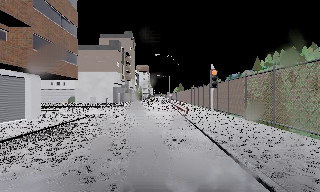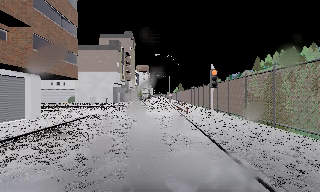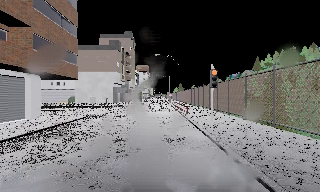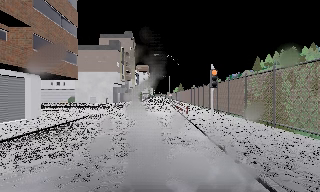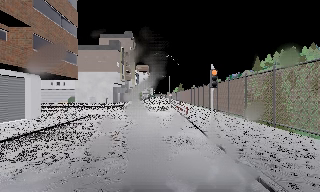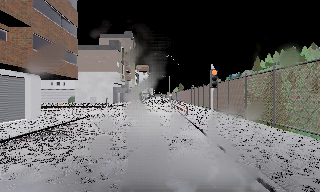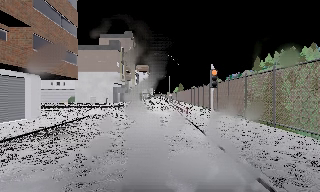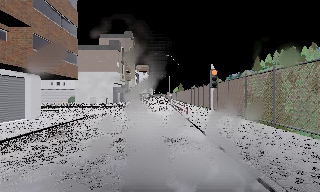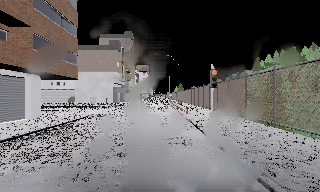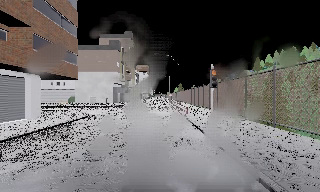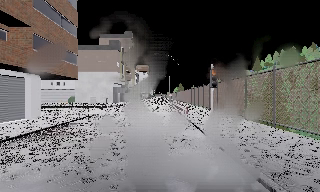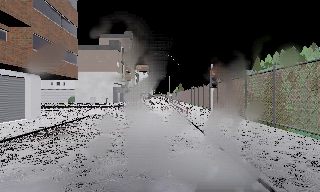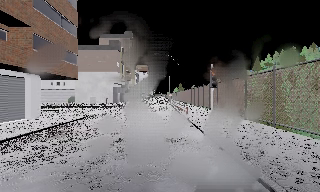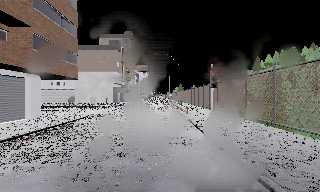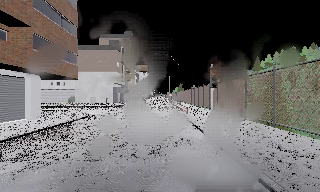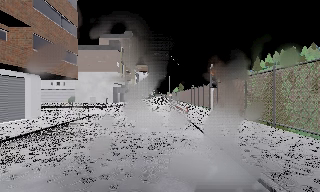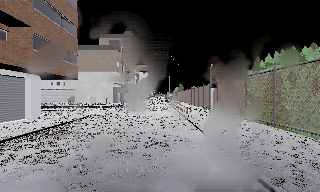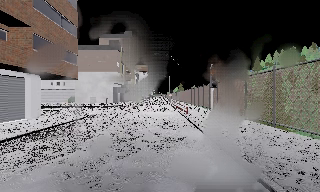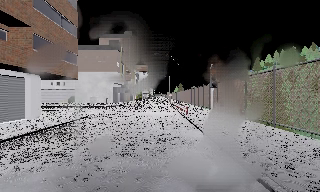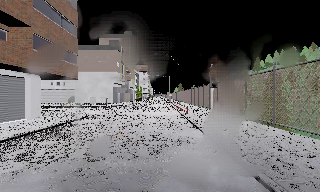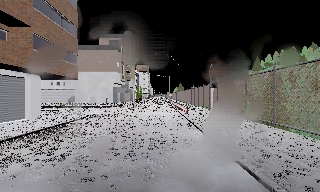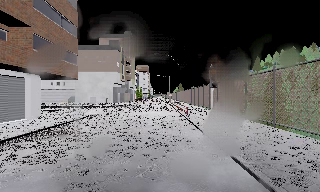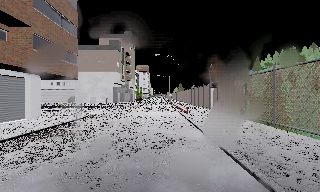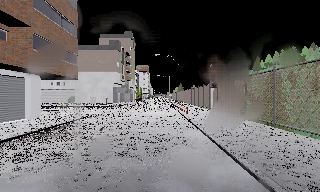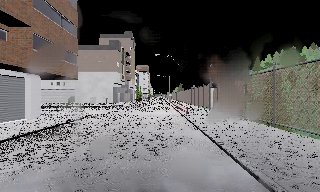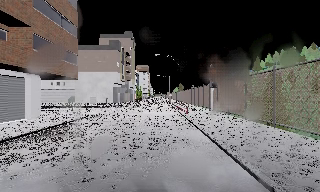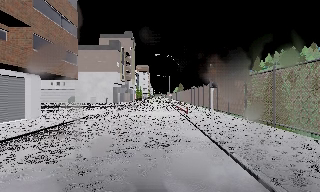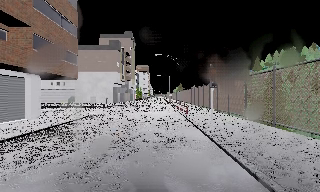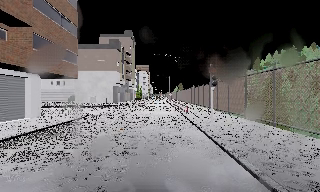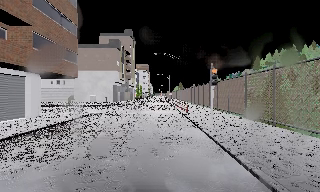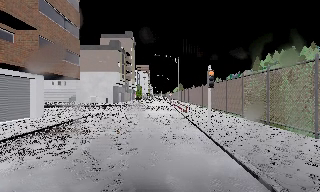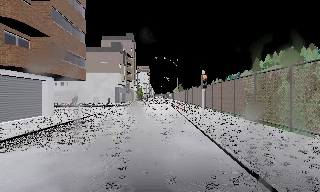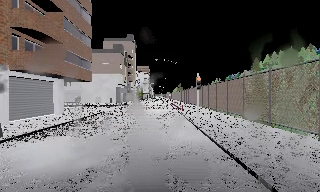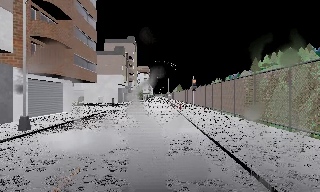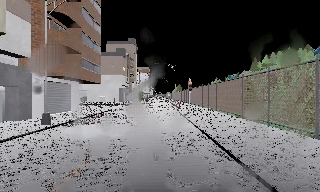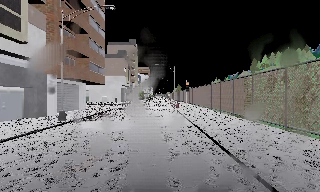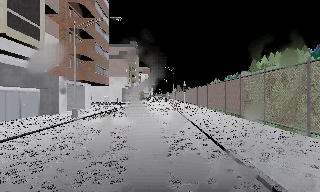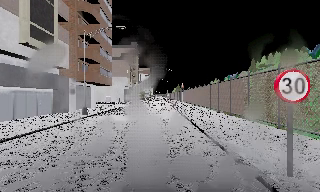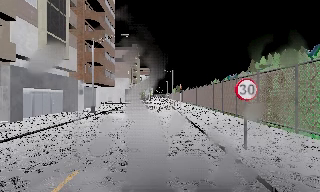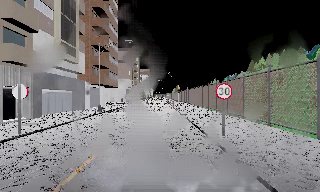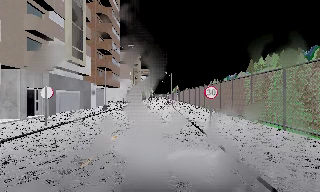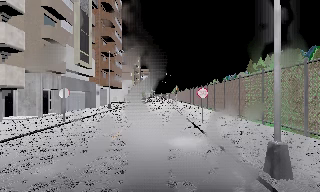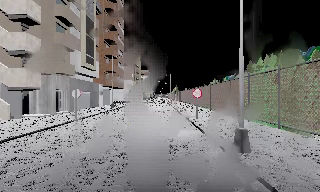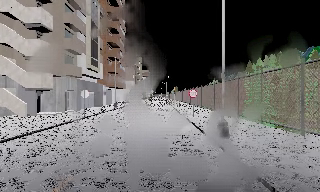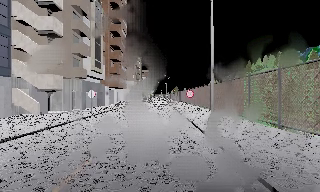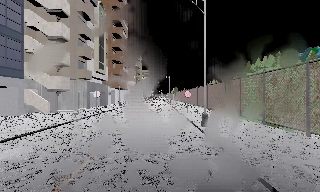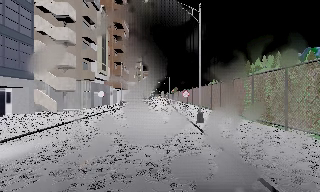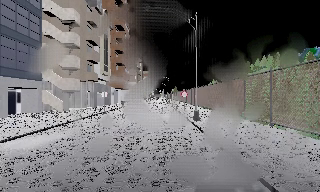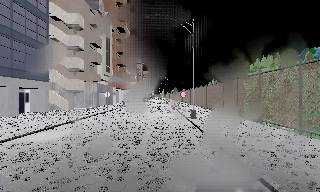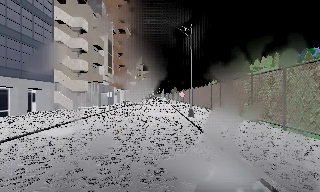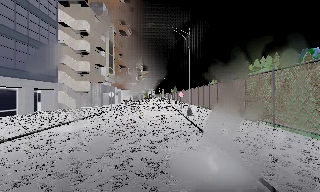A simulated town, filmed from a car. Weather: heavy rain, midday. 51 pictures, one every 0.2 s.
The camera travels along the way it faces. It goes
backward.
0.0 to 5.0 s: The camera keeps its place and its aim.
5.0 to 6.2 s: The camera travels backward, about 1.5 m, so what stands in front gets smaller. It gains speed.
6.2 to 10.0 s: The camera travels backward, about 25 m, so what stands in front gets smaller.
The film runs backward here.
